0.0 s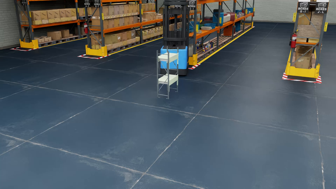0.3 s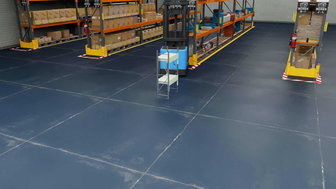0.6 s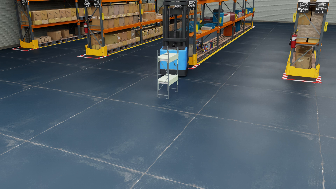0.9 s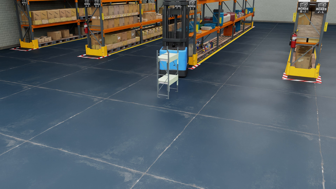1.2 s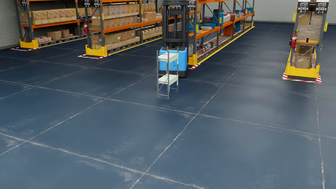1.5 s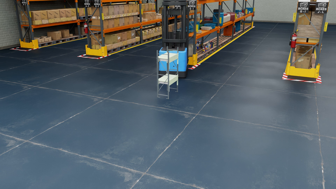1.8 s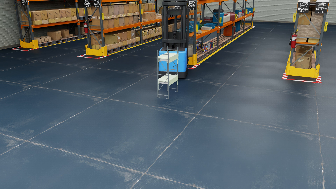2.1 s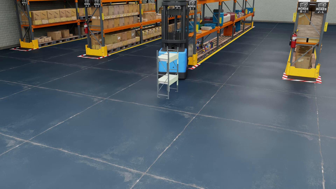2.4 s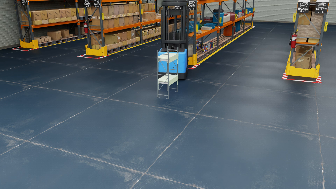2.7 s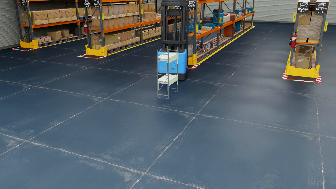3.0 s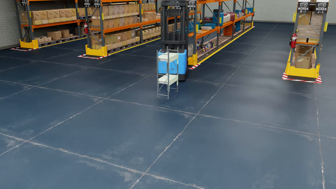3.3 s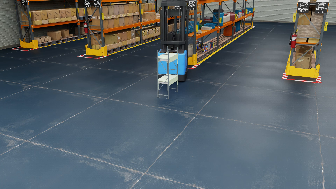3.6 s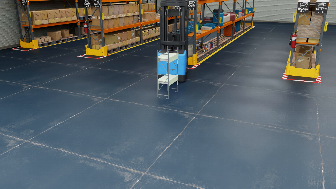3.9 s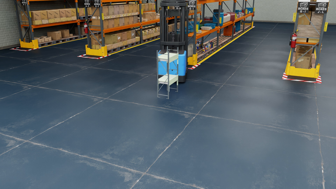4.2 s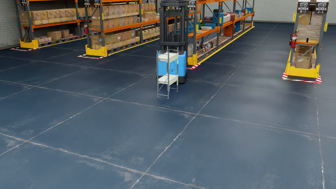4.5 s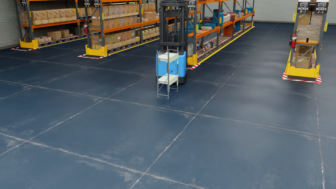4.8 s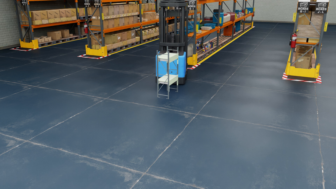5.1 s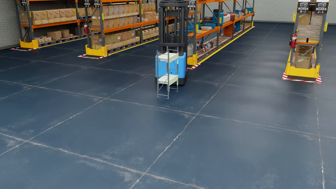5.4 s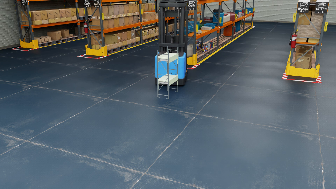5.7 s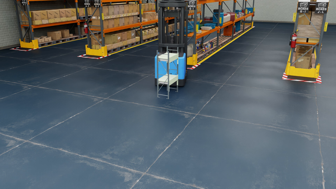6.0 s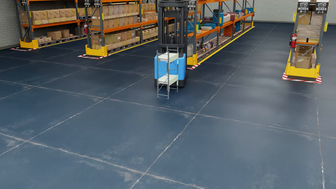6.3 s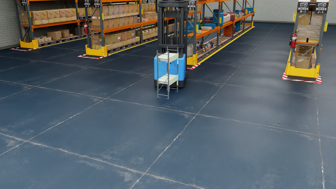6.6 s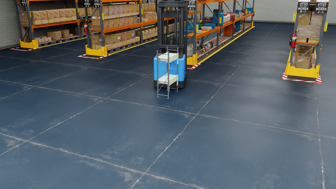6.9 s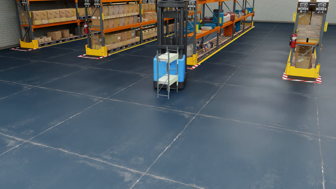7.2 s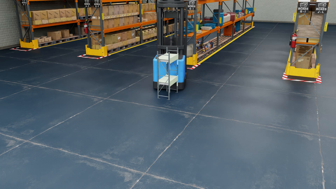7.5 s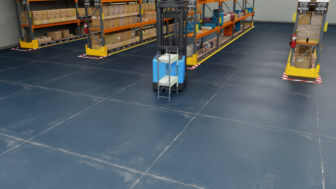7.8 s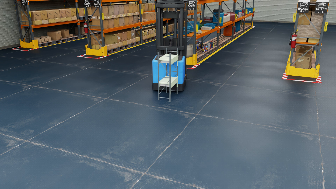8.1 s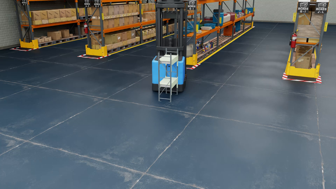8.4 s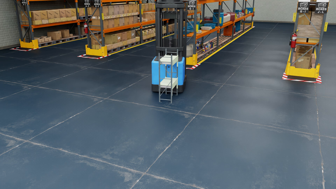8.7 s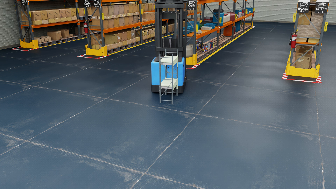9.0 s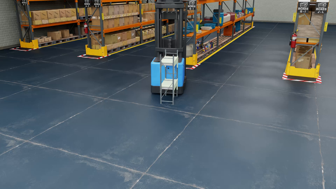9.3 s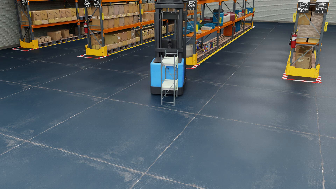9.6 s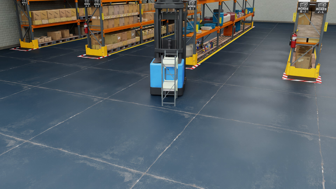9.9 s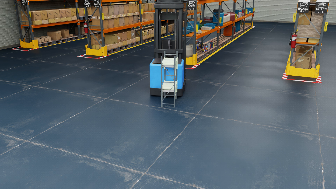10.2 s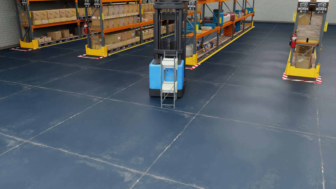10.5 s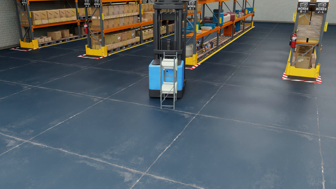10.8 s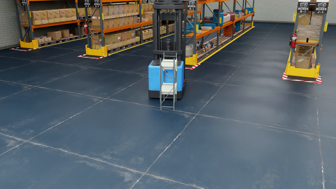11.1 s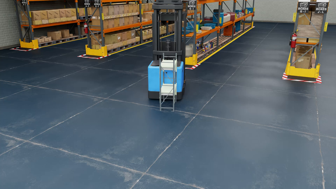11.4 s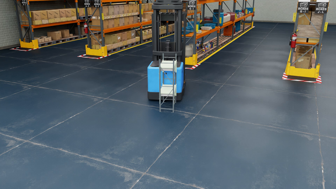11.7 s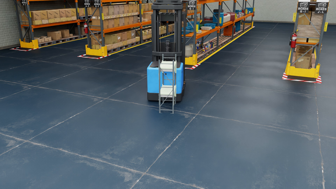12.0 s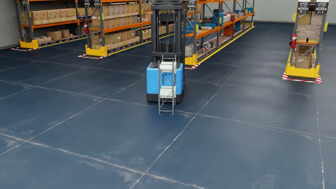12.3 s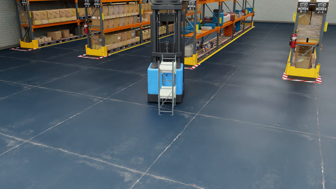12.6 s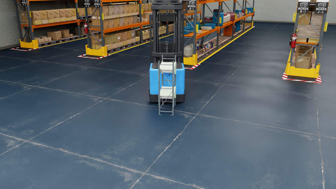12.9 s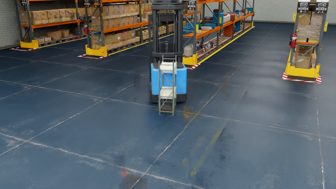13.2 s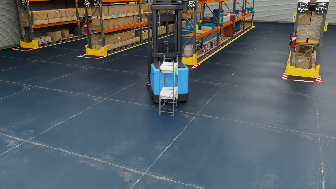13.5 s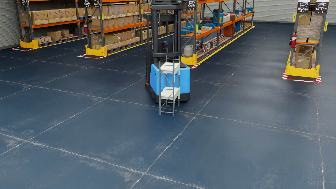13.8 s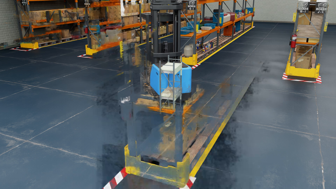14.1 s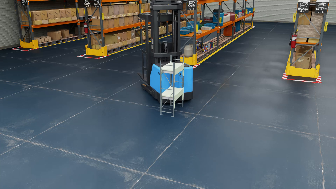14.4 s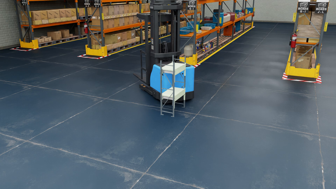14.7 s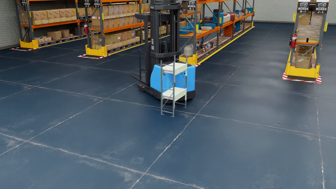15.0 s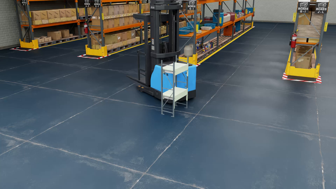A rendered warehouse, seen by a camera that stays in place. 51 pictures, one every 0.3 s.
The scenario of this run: A forklift runs into an object in its way.
